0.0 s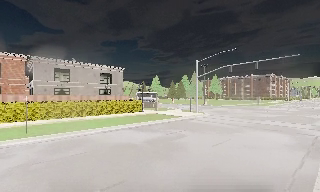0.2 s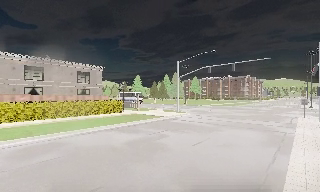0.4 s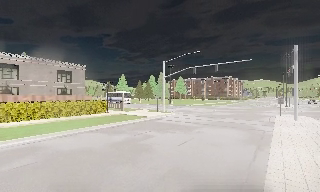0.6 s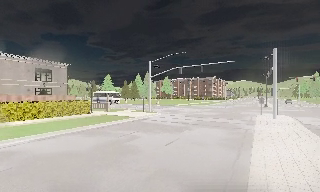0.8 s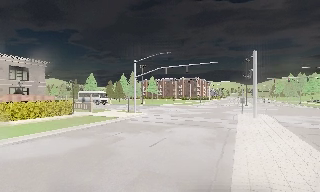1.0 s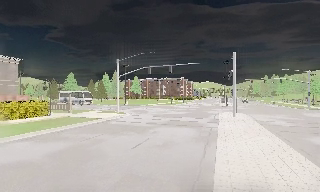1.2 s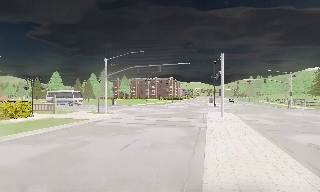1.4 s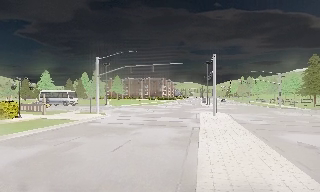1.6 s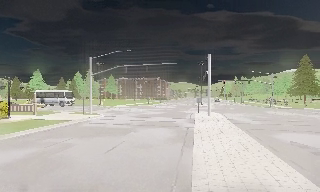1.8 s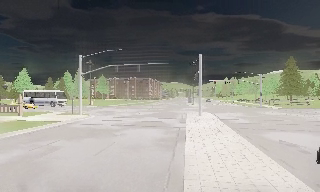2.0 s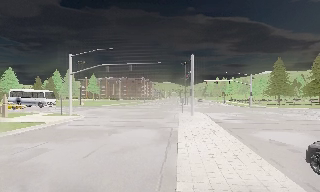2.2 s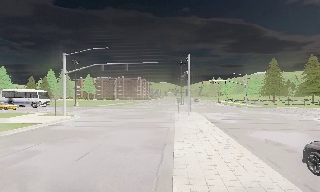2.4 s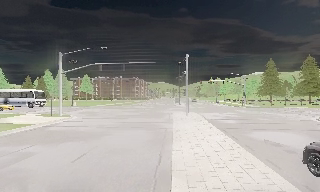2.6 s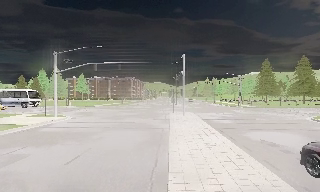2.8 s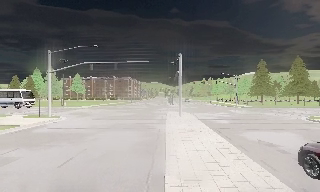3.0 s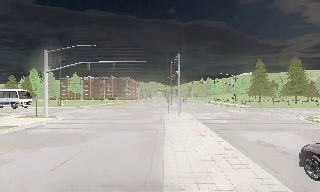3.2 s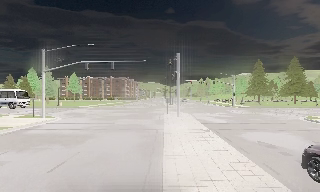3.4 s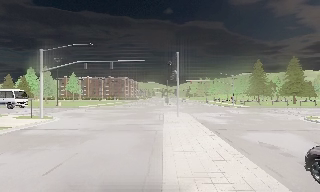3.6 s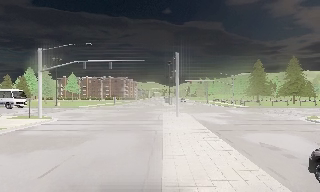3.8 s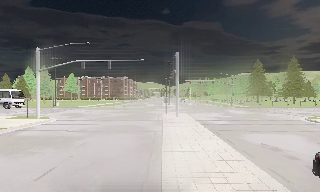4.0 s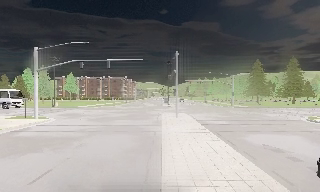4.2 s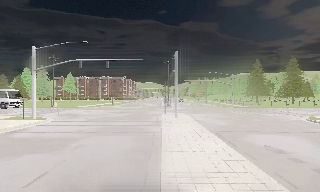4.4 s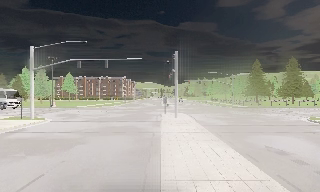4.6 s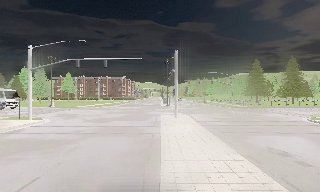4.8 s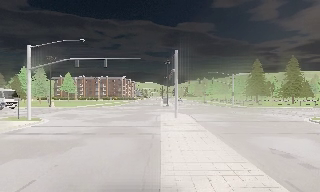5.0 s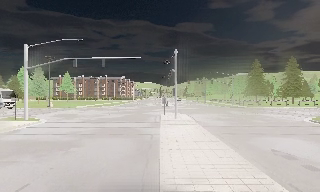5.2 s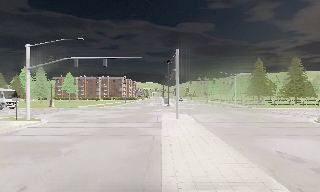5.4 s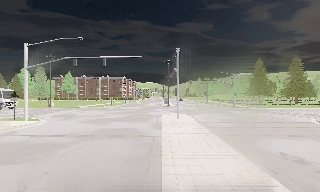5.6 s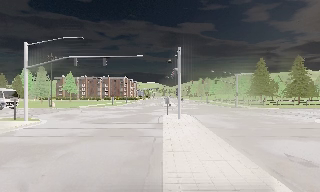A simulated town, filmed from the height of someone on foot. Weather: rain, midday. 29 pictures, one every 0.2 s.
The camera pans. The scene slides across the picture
to the left.
The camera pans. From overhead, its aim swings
clockwise.
0.0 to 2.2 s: The scene slides to the left, as the camera pans about 45 degrees to its right. It travels forward, about 1.5 m.
2.2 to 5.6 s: The camera travels forward, about 3 m, so what stands in front looms larger.
The film runs forward here.
